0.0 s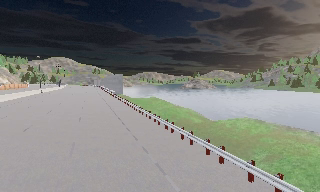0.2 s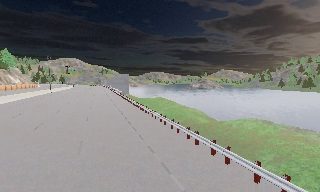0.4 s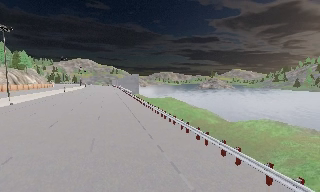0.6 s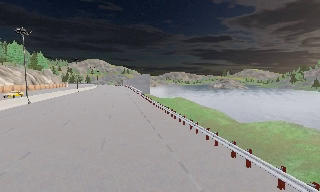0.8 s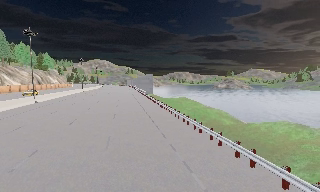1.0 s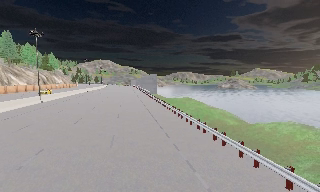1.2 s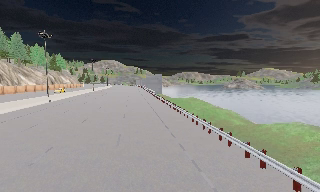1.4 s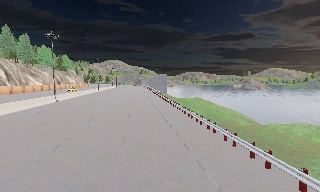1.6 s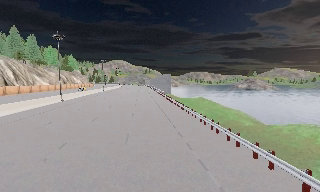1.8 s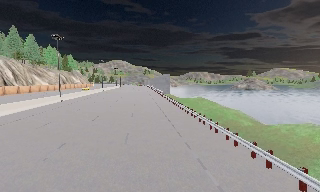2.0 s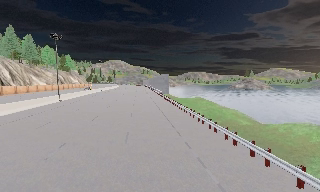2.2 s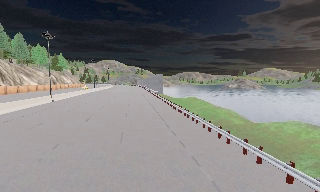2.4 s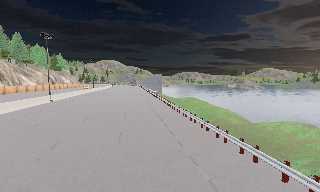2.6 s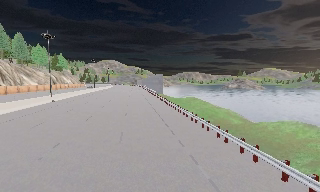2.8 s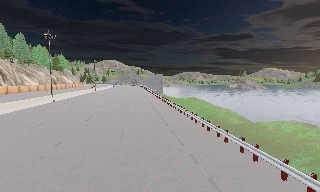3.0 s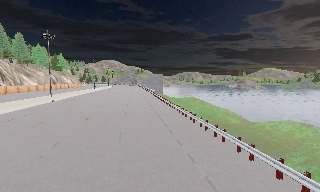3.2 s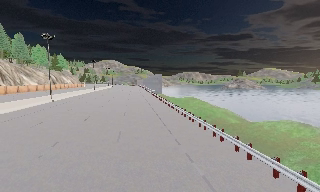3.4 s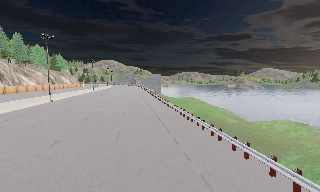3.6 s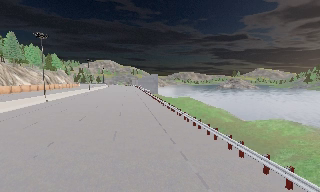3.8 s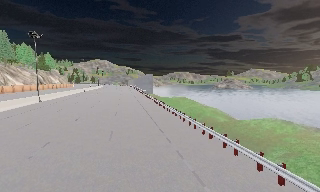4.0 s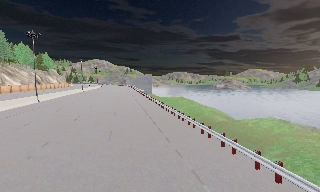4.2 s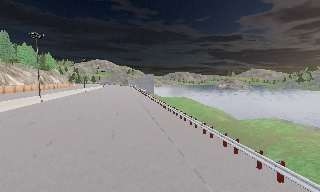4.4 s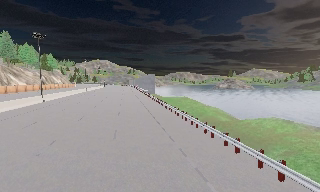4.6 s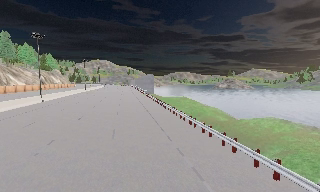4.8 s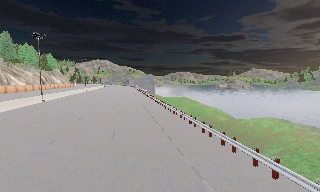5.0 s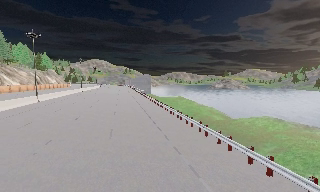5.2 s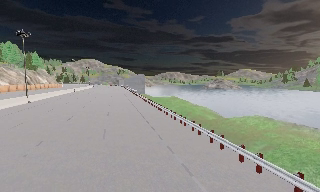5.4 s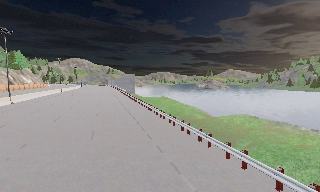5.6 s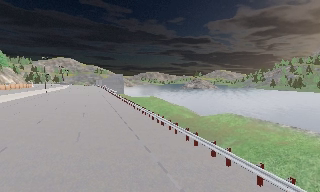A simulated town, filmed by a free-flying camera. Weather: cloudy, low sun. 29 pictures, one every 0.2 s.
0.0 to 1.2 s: The camera pans to its left, which is counterclockwise from overhead, by about 15 degrees.
1.2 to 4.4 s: The camera travels backward, about 1 m, so what stands in front gets smaller.
4.4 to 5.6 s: The scene slides to the left, as the camera pans about 10 degrees to its right.
The film runs backward here.
